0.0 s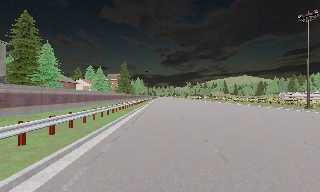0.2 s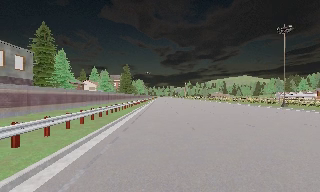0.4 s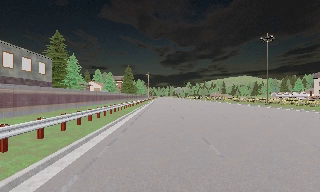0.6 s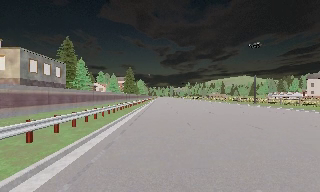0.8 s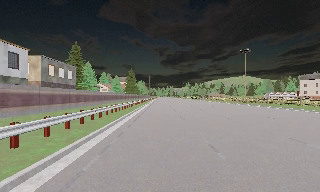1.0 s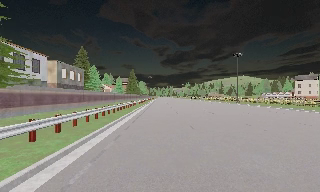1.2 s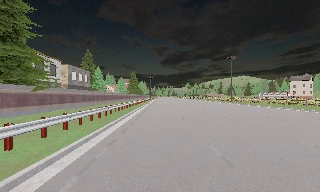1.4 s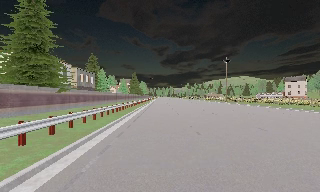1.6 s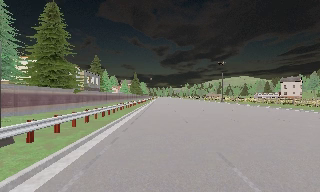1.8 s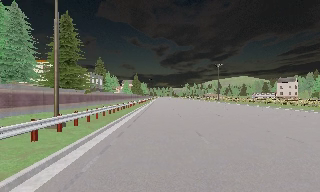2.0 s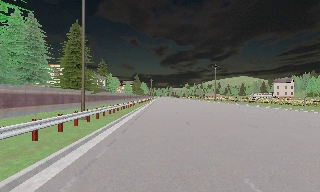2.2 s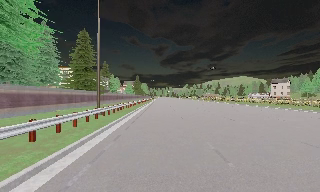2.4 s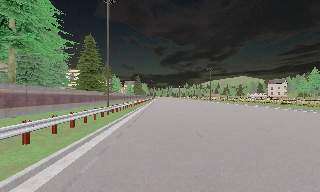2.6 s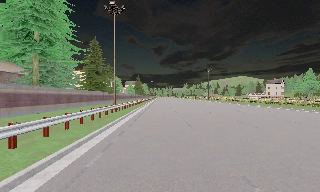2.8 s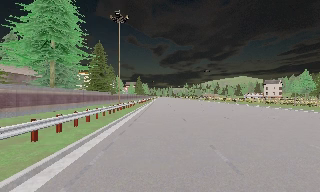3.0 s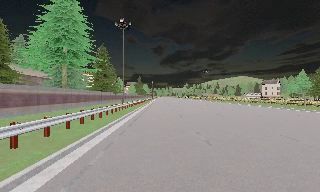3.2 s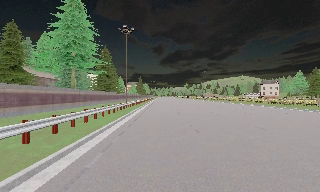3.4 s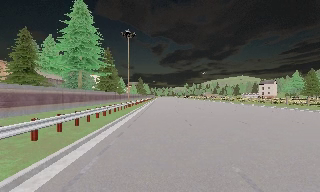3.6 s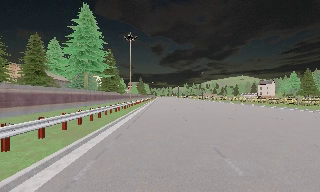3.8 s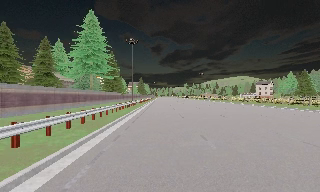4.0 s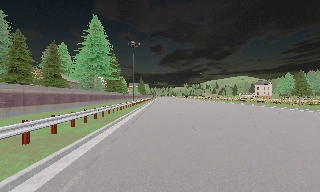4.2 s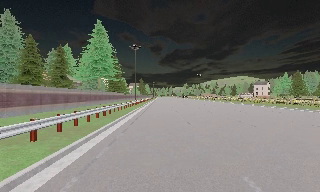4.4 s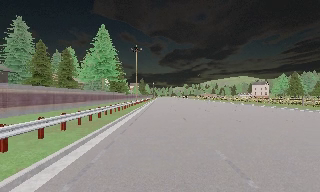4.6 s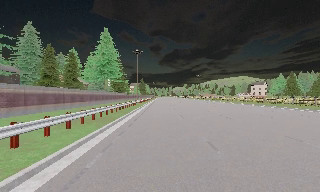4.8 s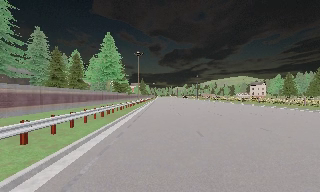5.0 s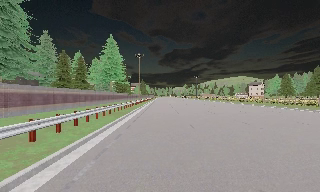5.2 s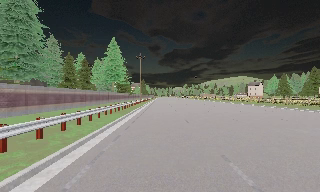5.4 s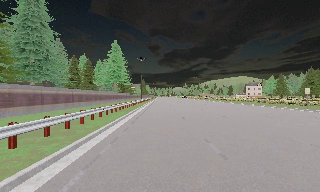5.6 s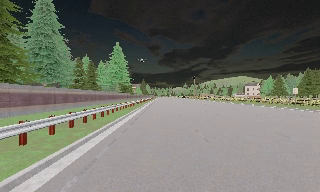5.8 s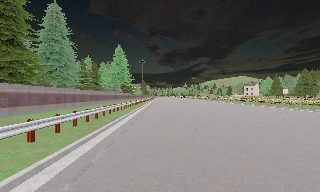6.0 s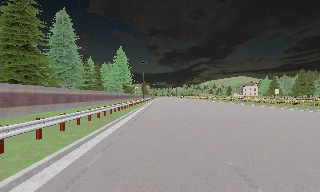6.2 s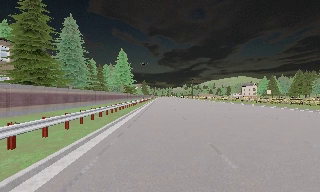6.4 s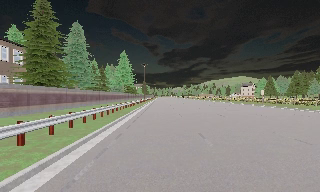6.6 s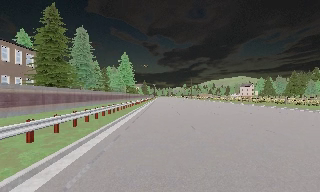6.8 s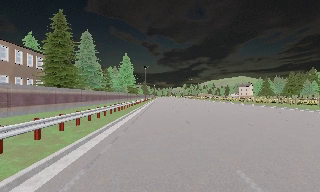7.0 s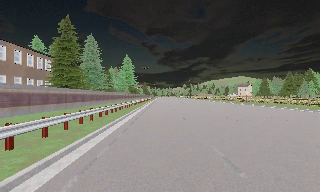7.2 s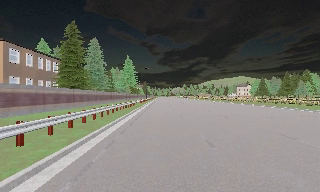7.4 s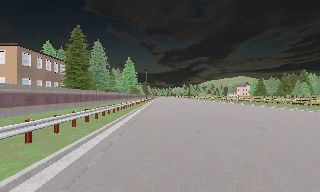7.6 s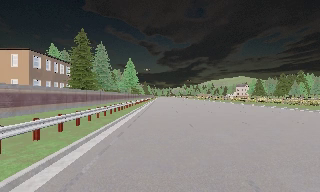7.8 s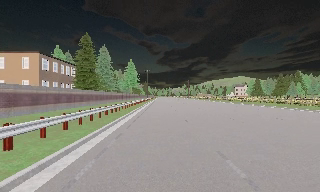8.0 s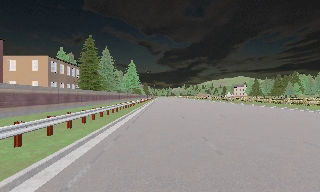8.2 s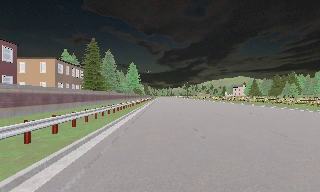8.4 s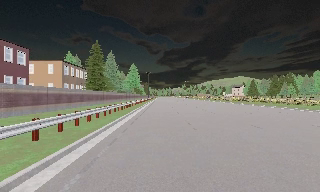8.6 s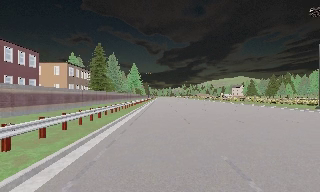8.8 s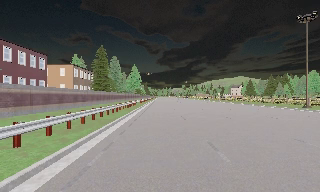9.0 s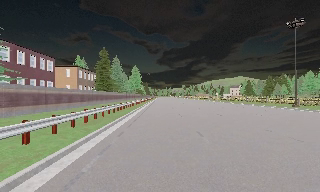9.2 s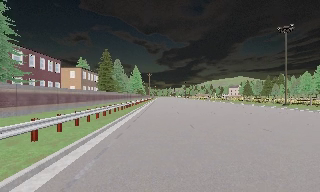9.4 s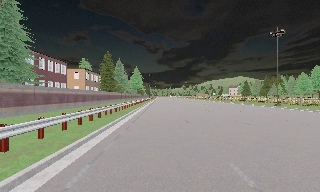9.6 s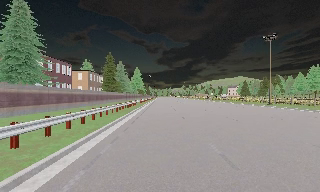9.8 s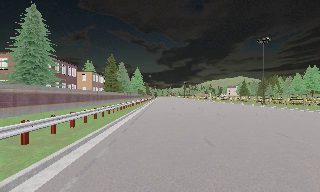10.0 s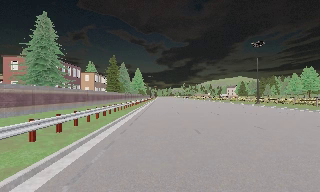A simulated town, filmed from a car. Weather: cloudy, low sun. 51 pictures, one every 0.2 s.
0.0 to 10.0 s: The camera travels backward, about 105 m, so what stands in front gets smaller. It loses speed.
The film runs backward here.
